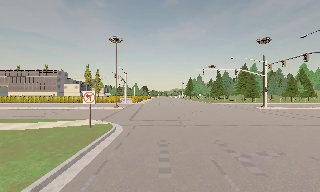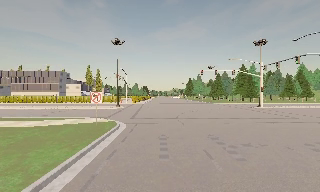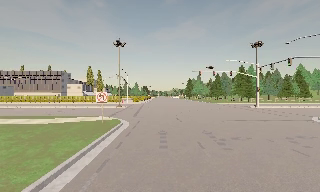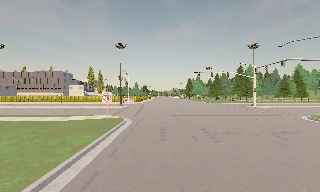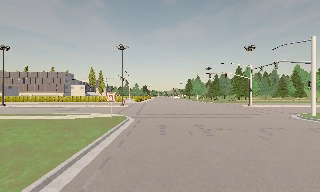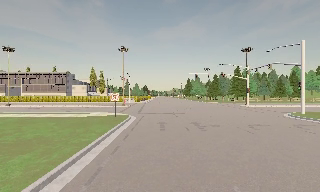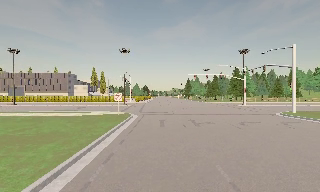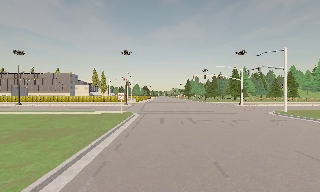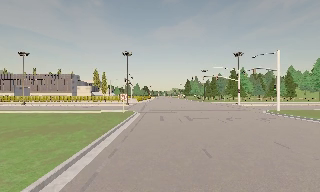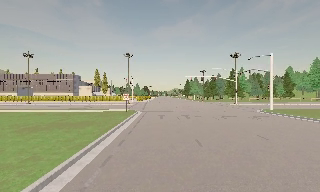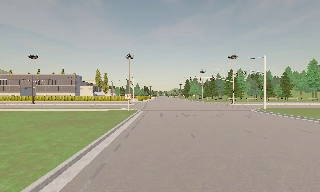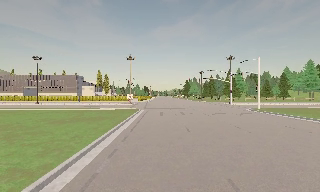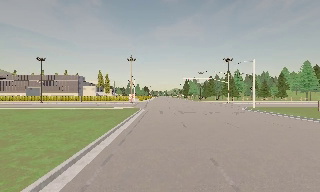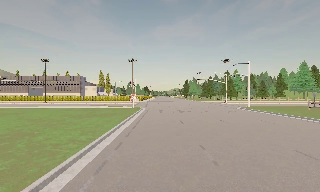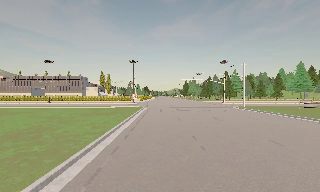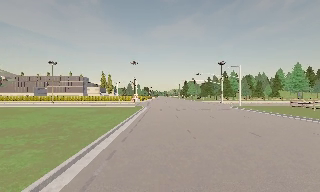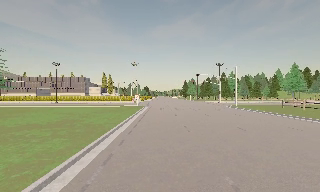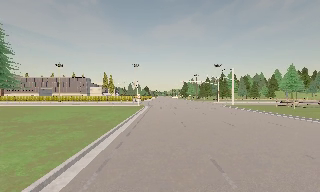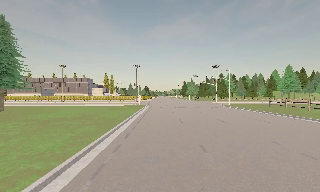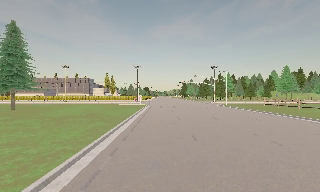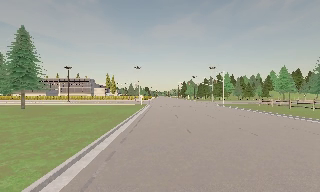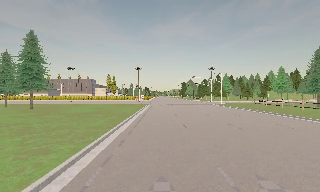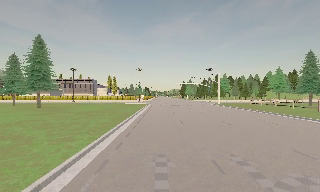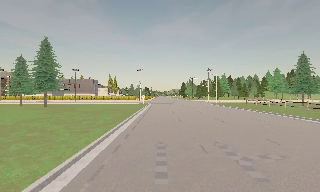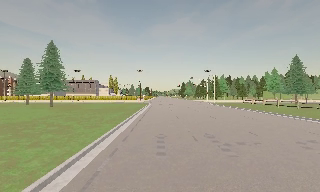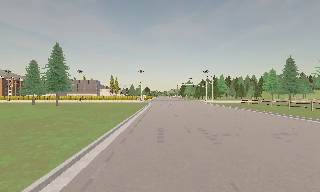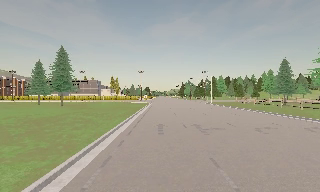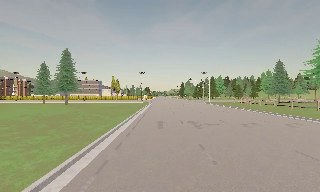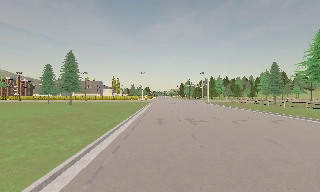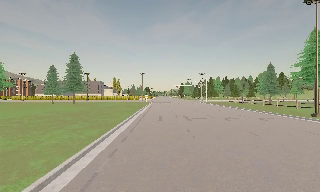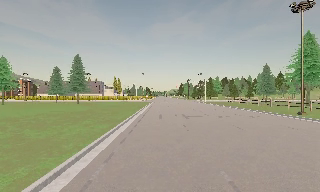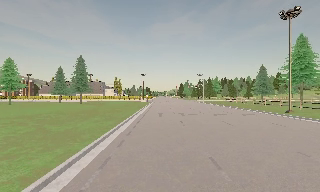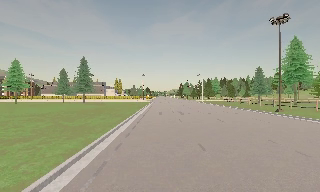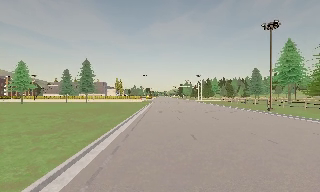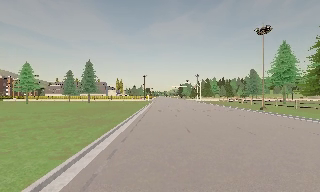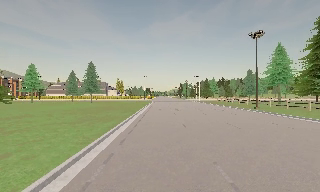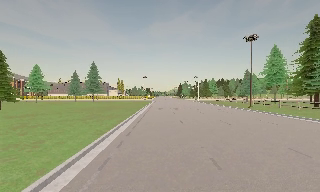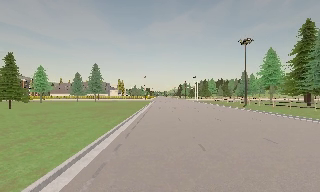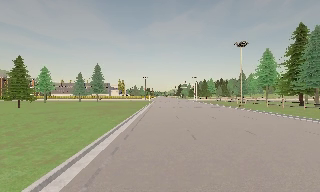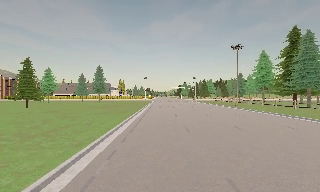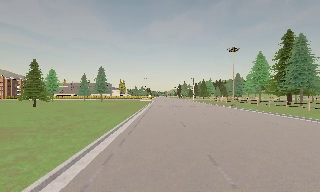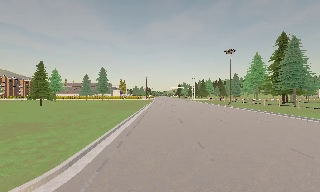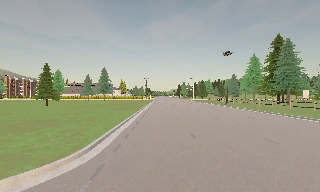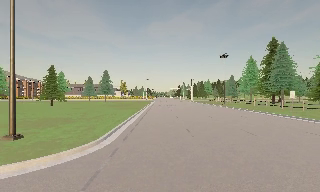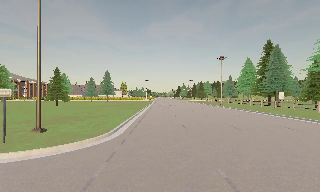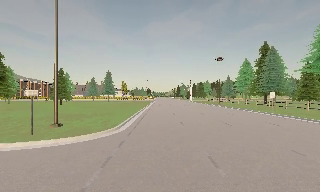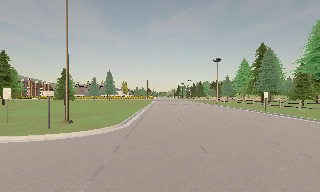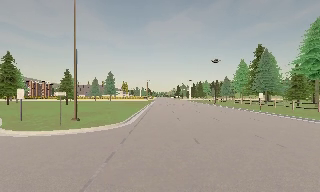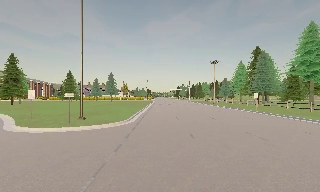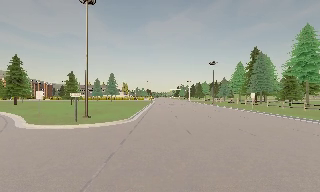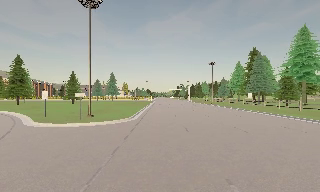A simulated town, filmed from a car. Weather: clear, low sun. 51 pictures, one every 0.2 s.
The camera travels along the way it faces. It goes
backward.
0.0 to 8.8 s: The camera travels backward, about 65 m, so what stands in front gets smaller.
8.8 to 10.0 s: The camera travels backward, about 7 m, so what stands in front gets smaller. It loses speed.
The film runs backward here.
